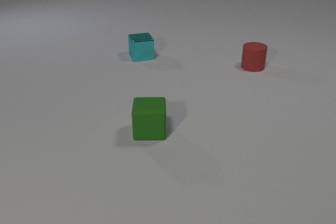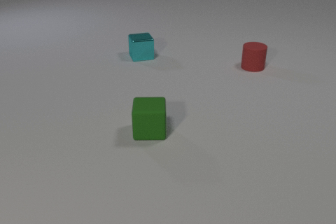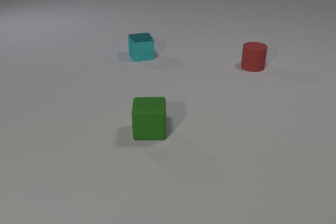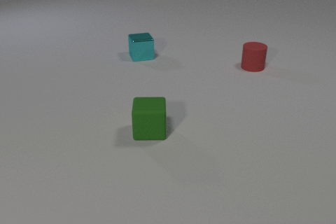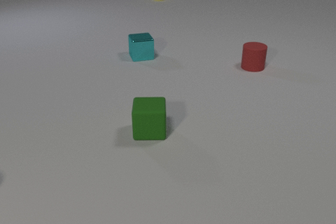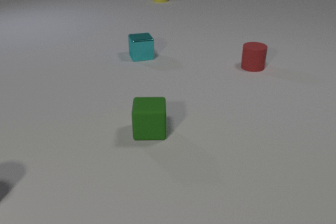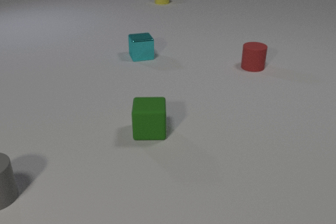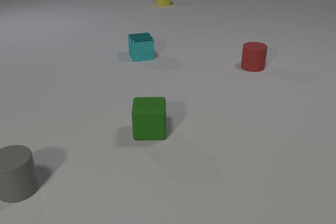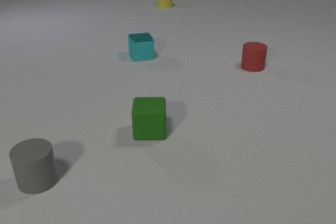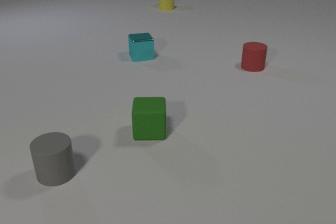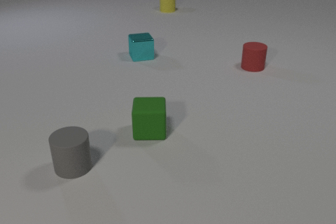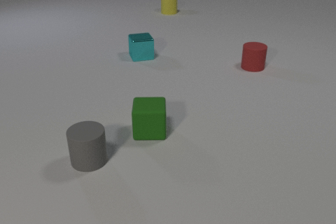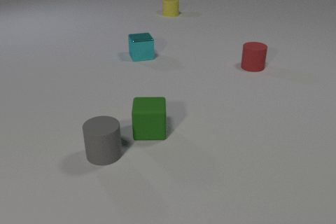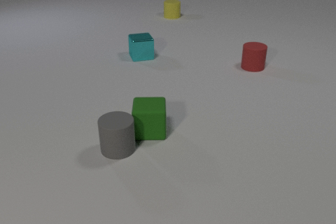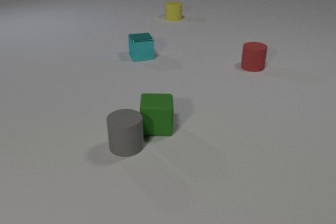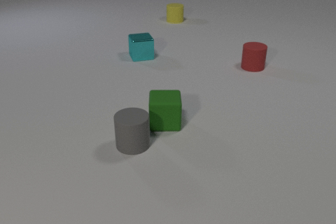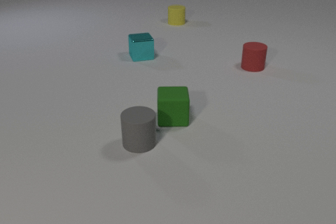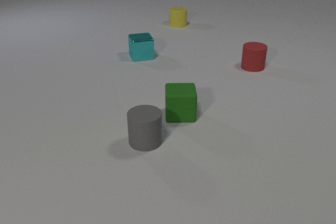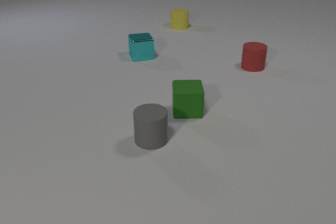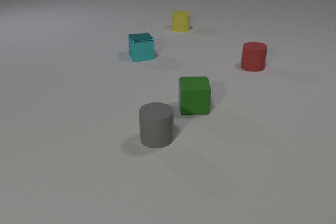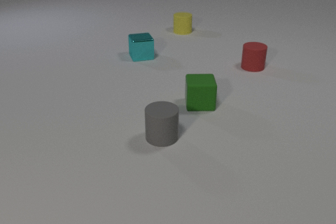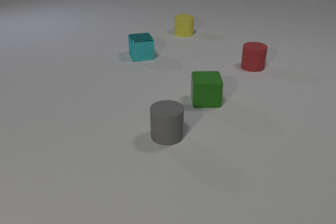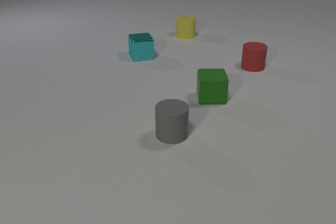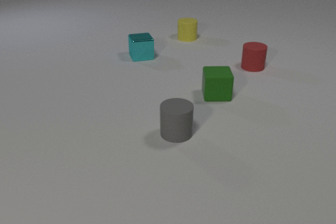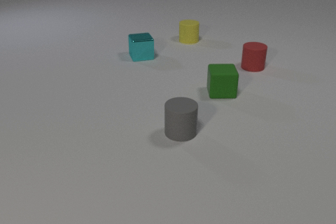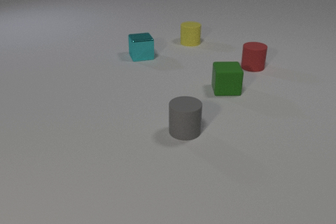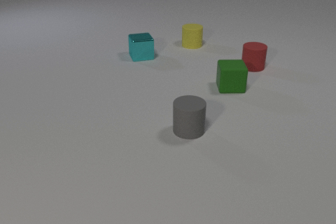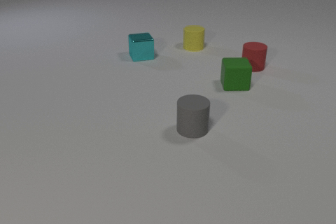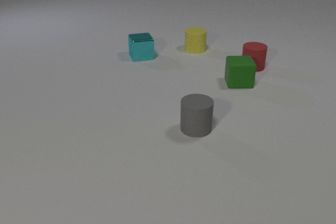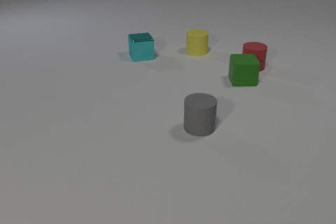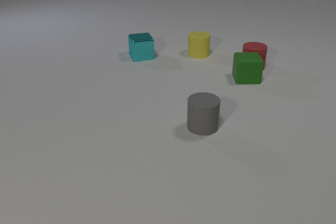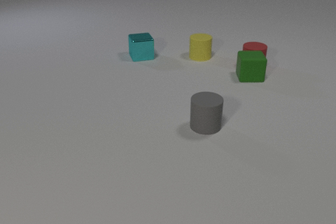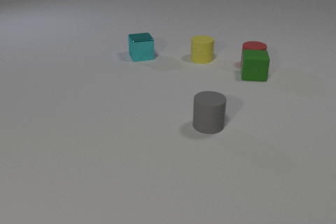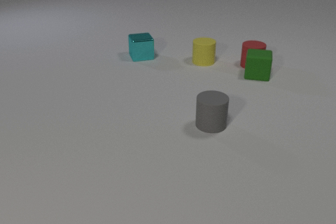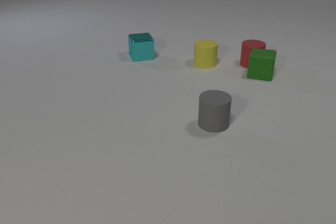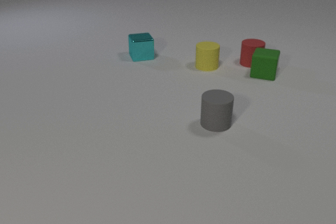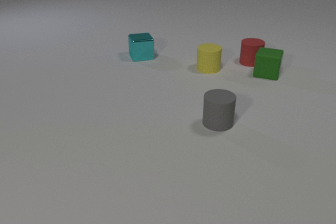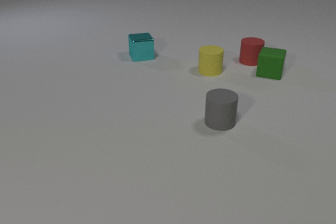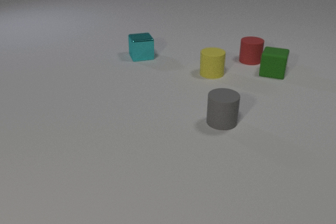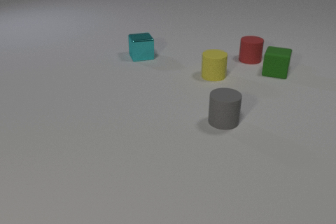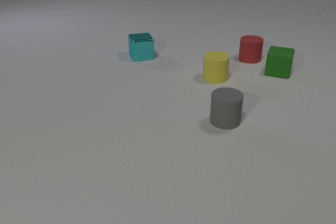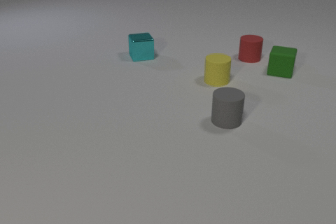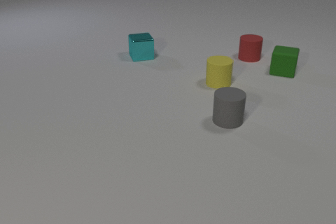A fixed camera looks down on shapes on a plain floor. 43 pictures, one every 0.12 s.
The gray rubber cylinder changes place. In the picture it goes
to the right.
The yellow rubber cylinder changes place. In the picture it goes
toward the camera.
0.00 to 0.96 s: The gray rubber cylinder comes in at the left edge, slides to the right. The yellow rubber cylinder comes in at the top edge, slides toward the camera.
0.96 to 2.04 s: The gray rubber cylinder slides to the right and away from the camera. The green rubber cube slides away from the camera and to the right. The yellow rubber cylinder slides toward the camera. The gray rubber cylinder and the green rubber cube collide.
2.04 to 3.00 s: The gray rubber cylinder slides to the right and away from the camera. The green rubber cube slides away from the camera and to the right. The yellow rubber cylinder slides toward the camera.
3.00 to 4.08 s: The gray rubber cylinder slides to the right and away from the camera. The green rubber cube slides away from the camera and to the right. The yellow rubber cylinder slides toward the camera. The red rubber cylinder slides away from the camera. The green rubber cube and the red rubber cylinder collide.
4.08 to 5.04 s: The gray rubber cylinder slides to the right and away from the camera. The green rubber cube slides to the right and away from the camera. The yellow rubber cylinder slides toward the camera. The red rubber cylinder slides away from the camera.
What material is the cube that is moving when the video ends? rubber.
How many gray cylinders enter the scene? 1.
What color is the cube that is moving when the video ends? green.
